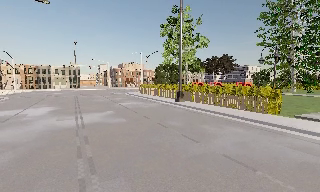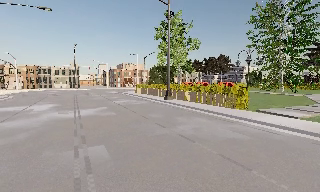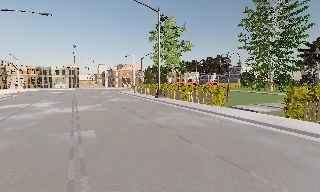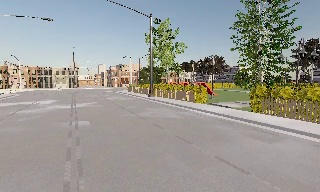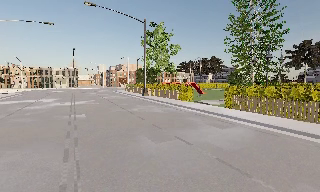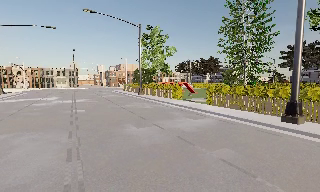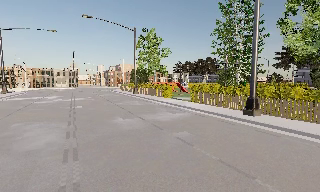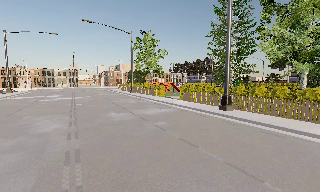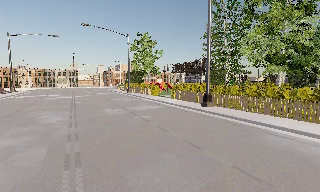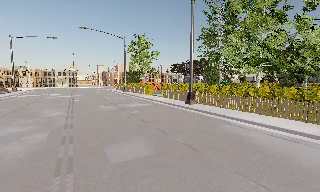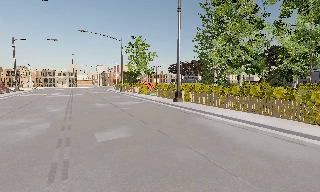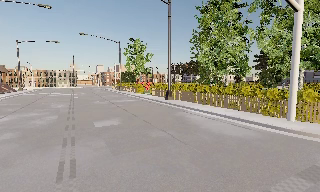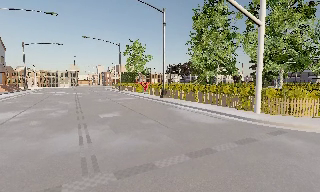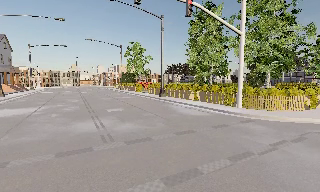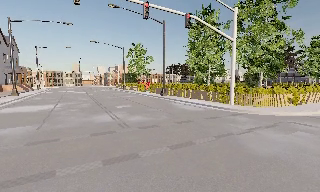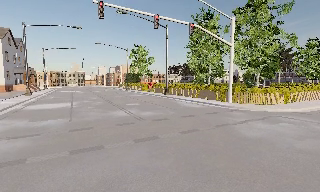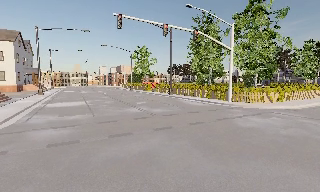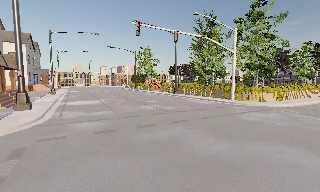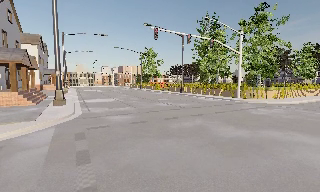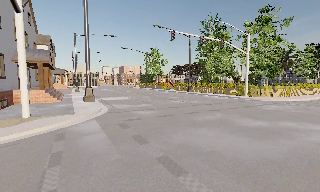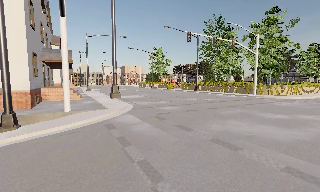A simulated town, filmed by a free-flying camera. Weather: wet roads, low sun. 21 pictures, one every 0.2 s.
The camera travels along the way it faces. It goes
backward.
0.0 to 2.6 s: The camera travels backward and to its right, about 25 m, so what stands in front gets smaller.
2.6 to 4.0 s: The camera travels backward and to its left, about 12 m, so what stands in front gets smaller.
The film runs backward here.
